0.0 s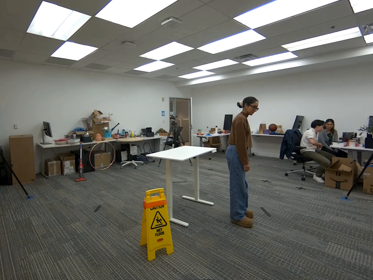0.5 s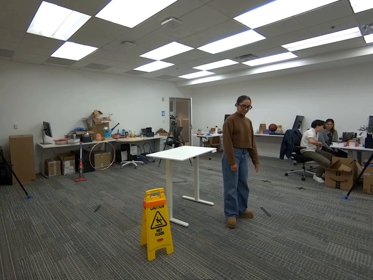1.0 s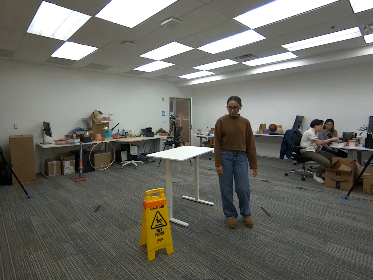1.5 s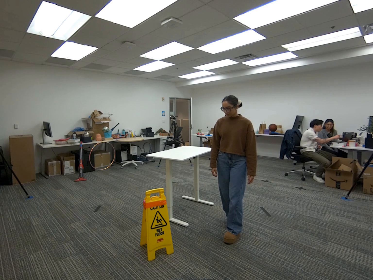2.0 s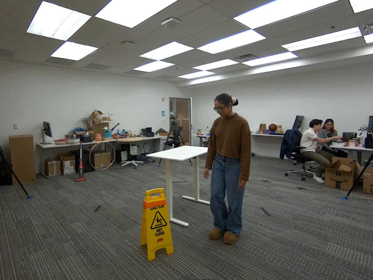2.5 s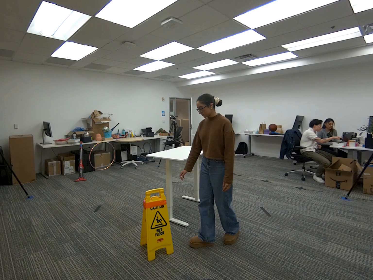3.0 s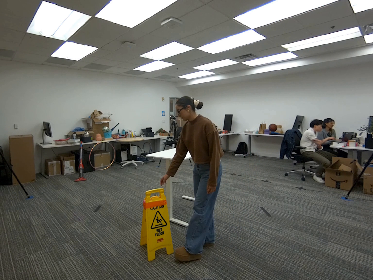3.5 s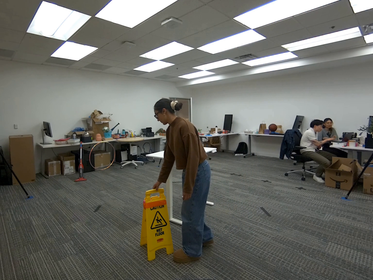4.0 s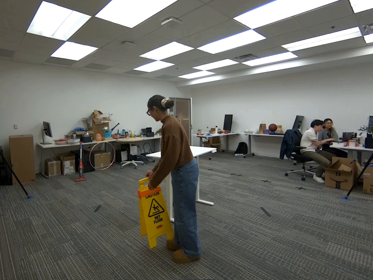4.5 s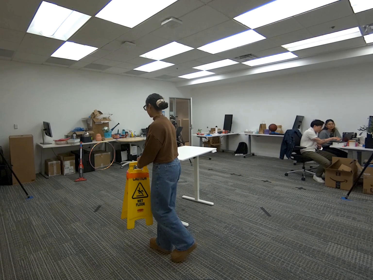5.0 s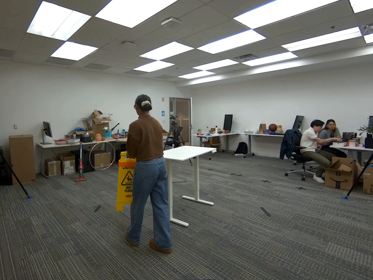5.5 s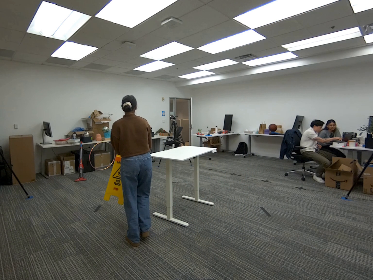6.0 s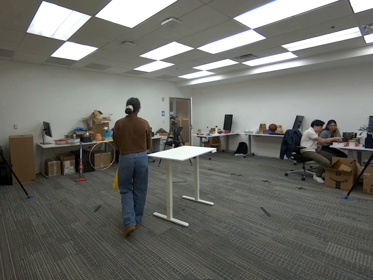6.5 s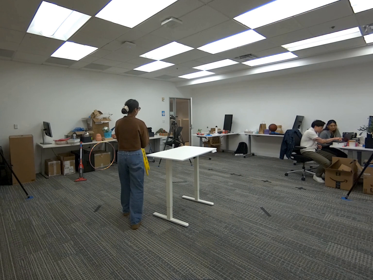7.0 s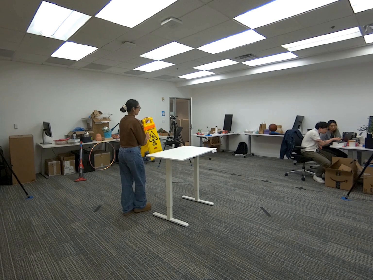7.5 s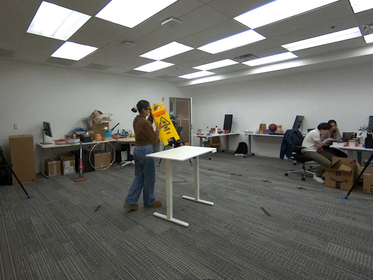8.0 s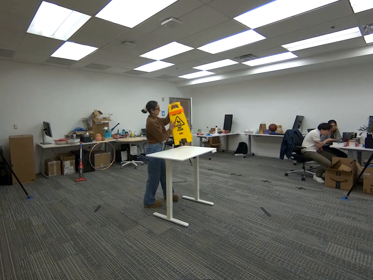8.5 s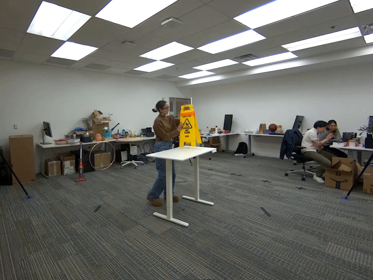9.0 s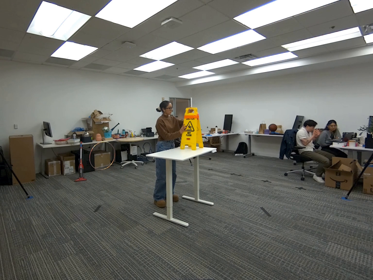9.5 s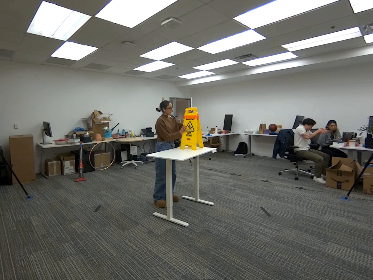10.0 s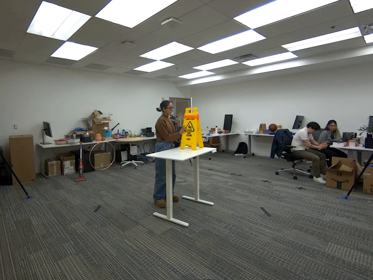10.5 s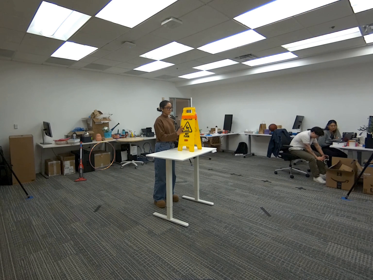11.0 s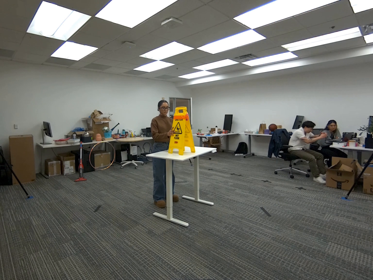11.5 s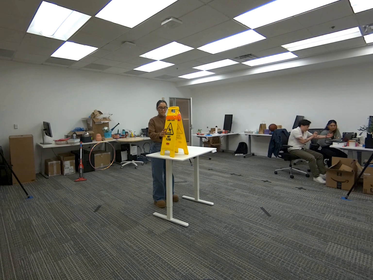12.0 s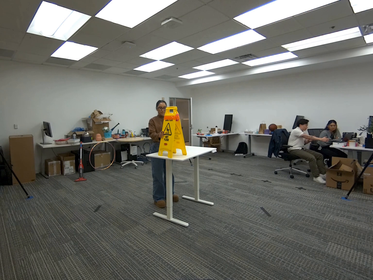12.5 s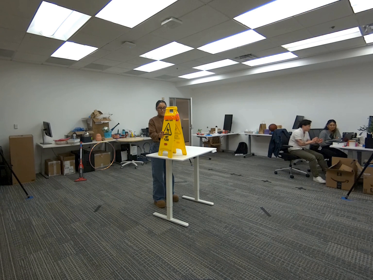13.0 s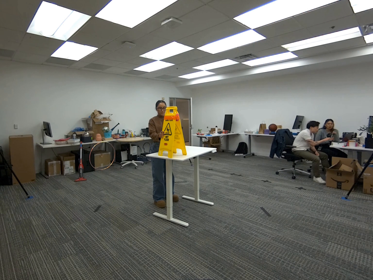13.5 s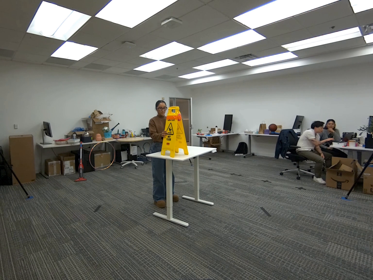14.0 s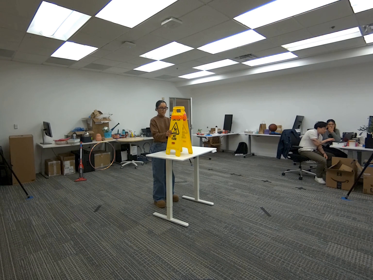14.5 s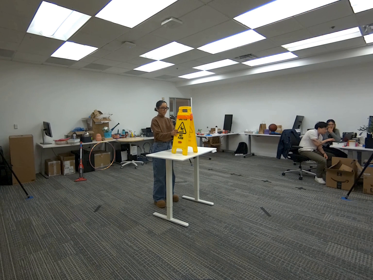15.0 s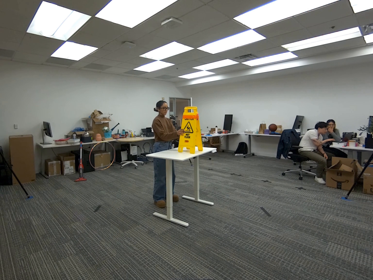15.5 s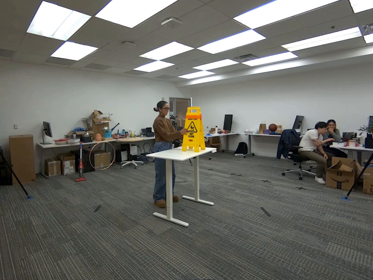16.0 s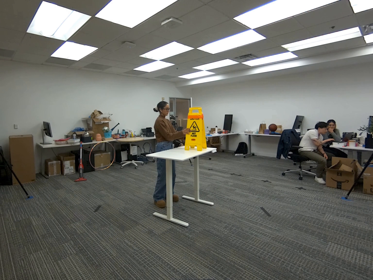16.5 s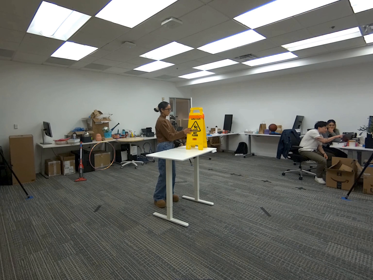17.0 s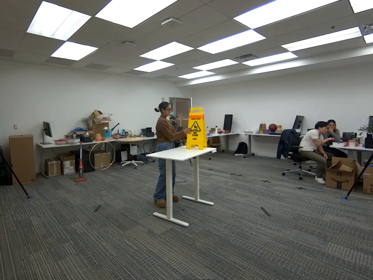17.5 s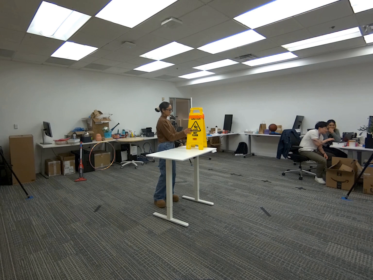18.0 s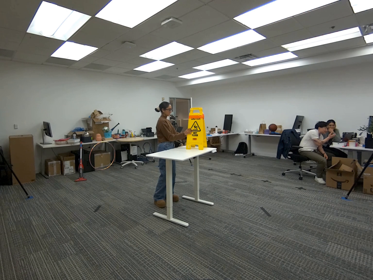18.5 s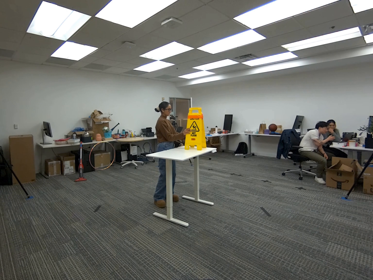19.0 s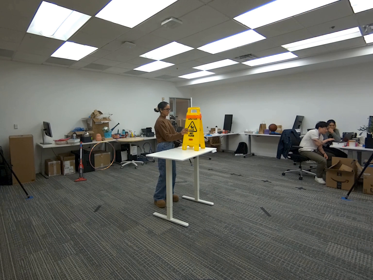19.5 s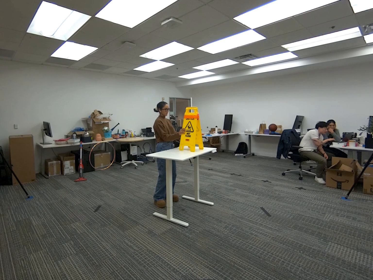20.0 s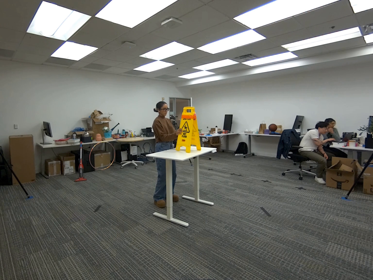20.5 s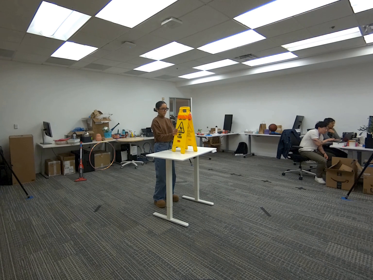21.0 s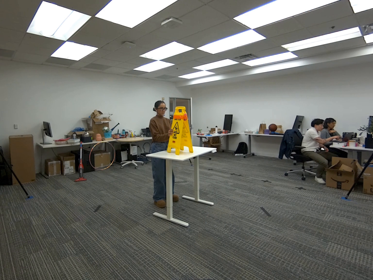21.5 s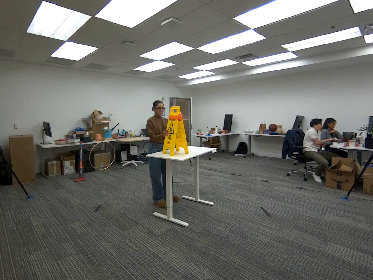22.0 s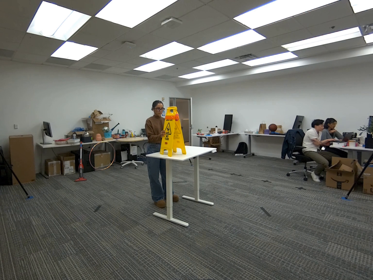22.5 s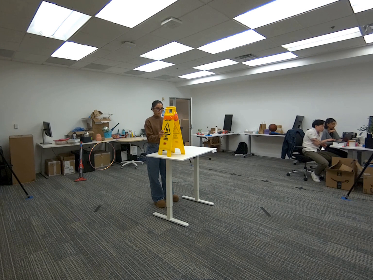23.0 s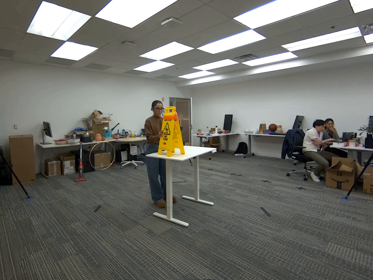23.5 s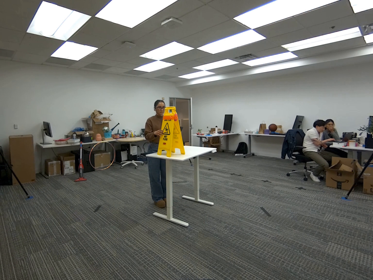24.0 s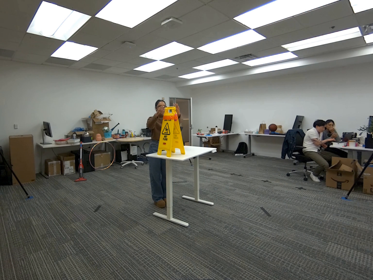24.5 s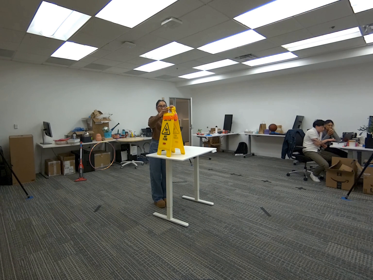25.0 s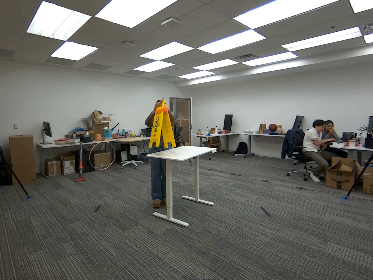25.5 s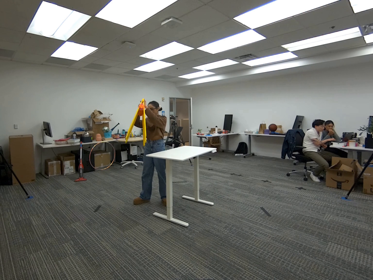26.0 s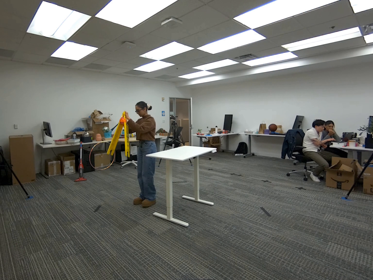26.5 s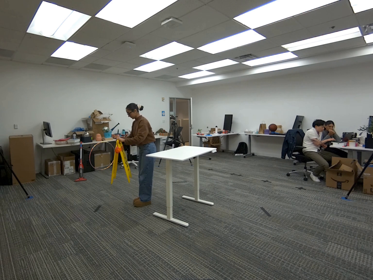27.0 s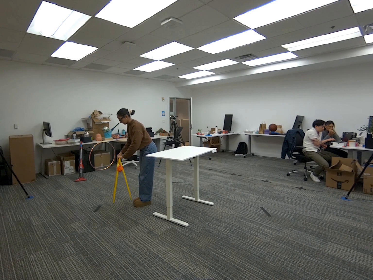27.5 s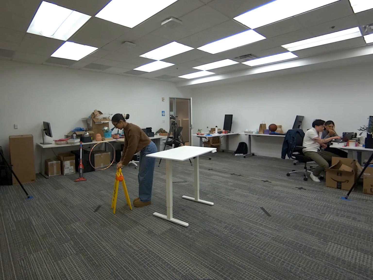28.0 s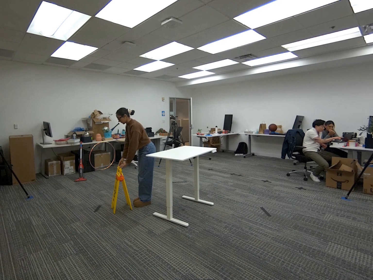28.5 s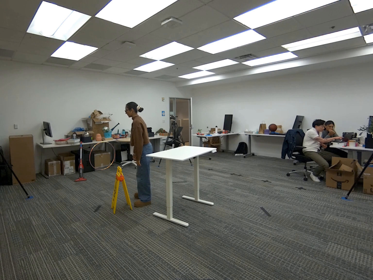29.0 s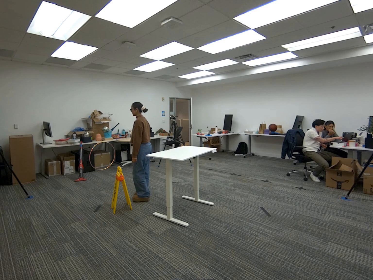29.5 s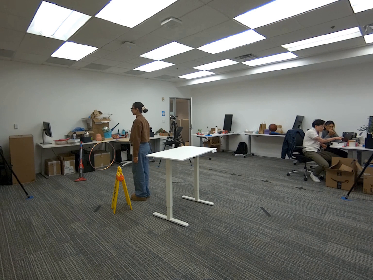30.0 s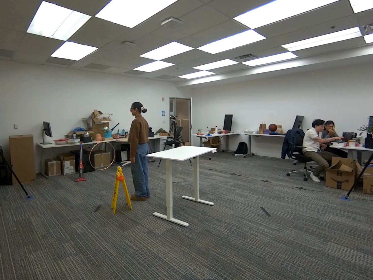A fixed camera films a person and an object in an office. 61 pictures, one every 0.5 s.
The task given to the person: Walk to the wet floor sign standing upright on the ground and pick it up with both hands. Hold the sign up as you walk toward the white desk and place it on the desk. While keeping contact with the sign, slide it from one side of the desk to the other, then lift it and place it back on the ground.
